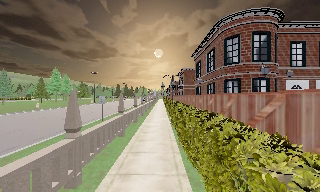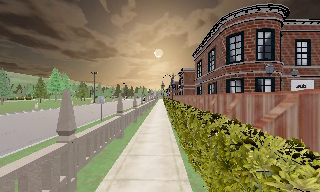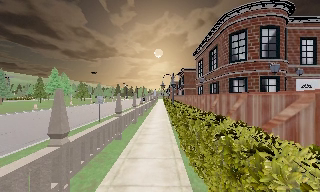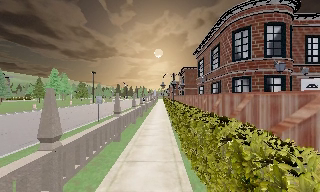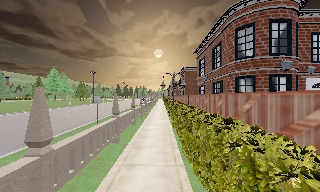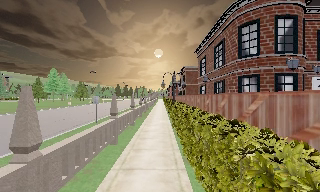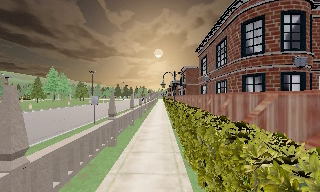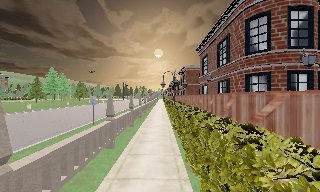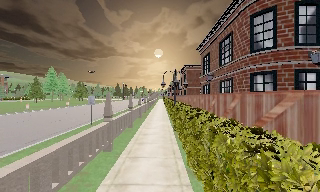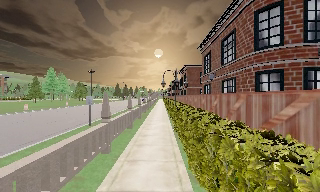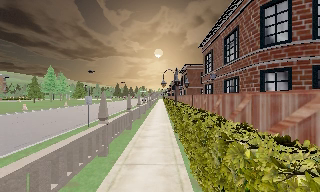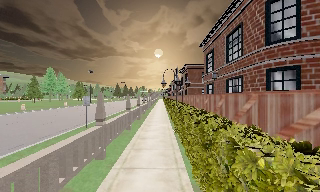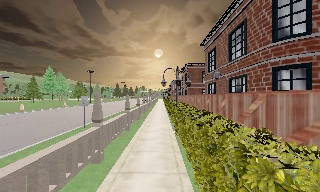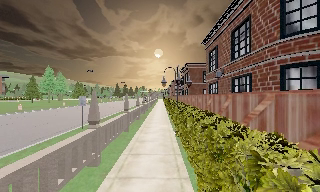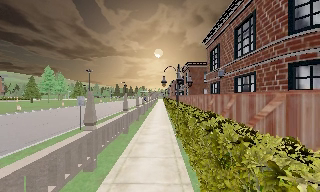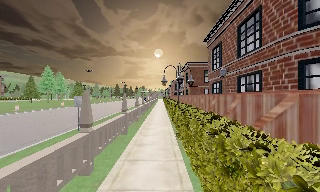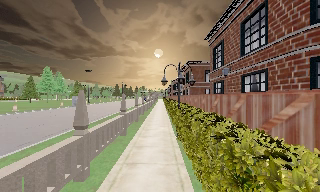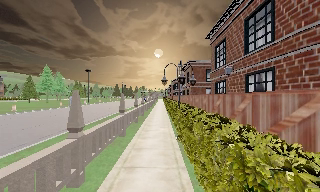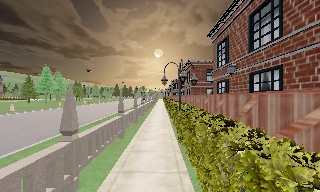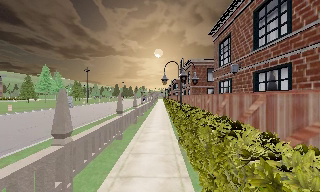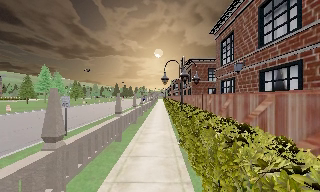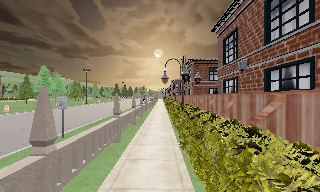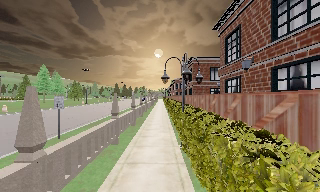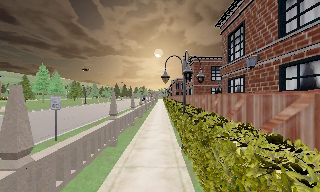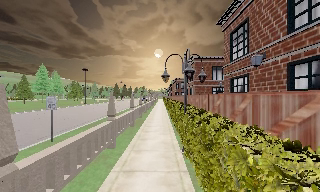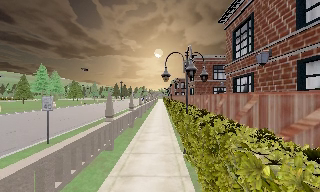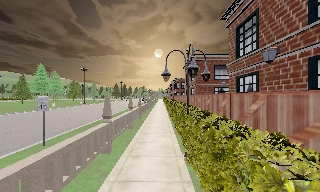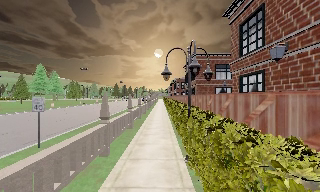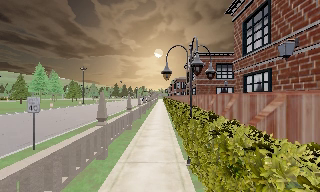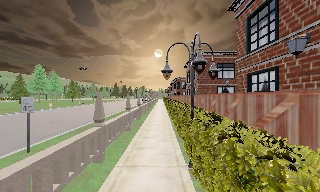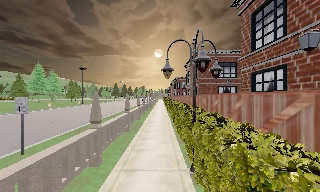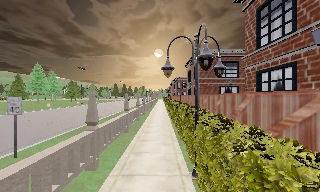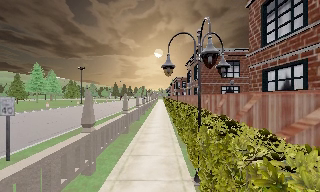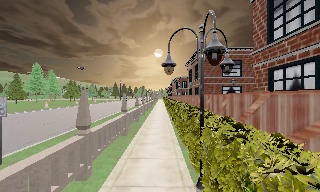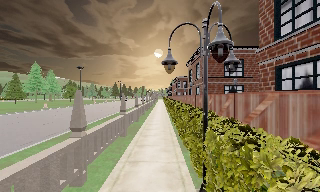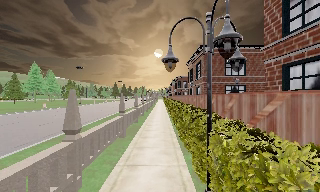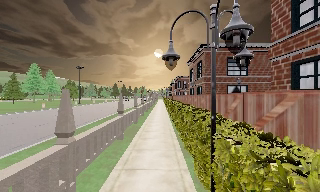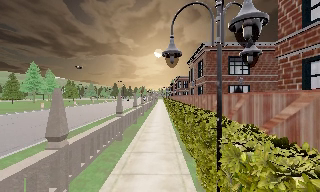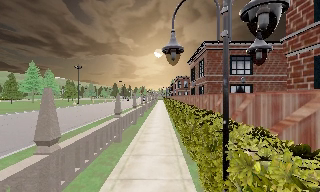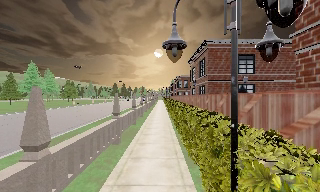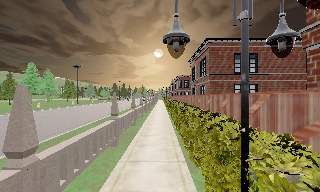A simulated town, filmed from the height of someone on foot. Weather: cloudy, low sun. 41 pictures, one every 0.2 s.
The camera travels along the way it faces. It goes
forward.
0.0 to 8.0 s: The camera travels forward, about 13 m, so what stands in front looms larger.
The film runs forward here.
